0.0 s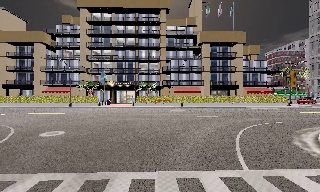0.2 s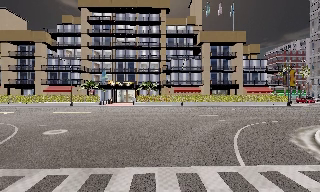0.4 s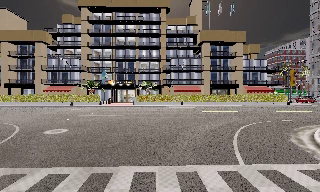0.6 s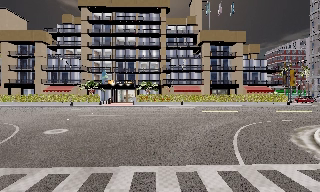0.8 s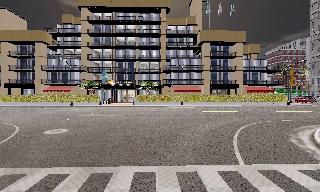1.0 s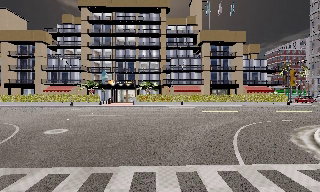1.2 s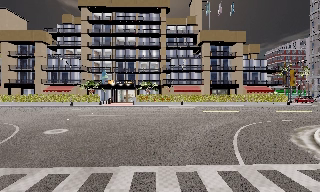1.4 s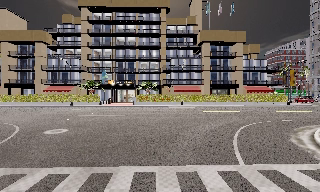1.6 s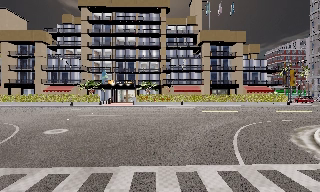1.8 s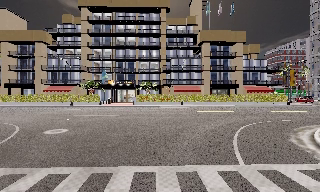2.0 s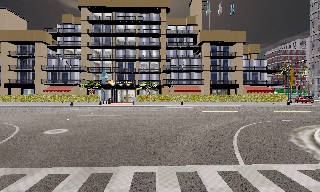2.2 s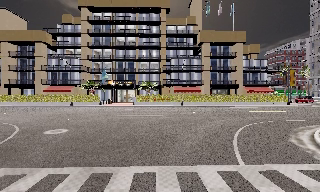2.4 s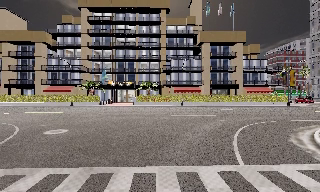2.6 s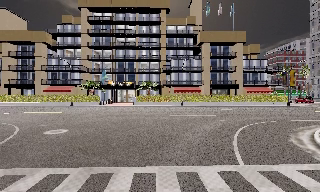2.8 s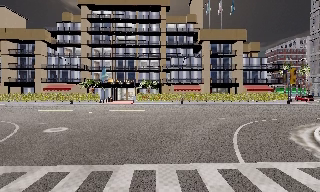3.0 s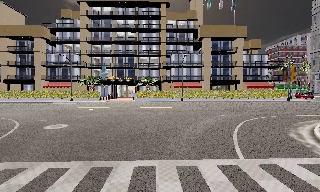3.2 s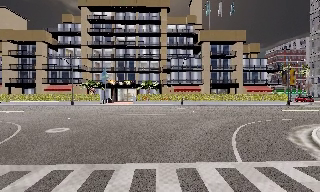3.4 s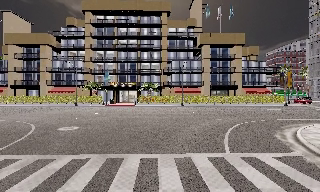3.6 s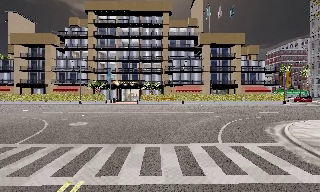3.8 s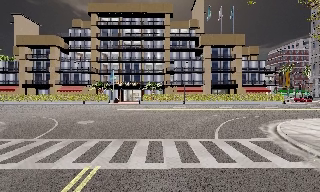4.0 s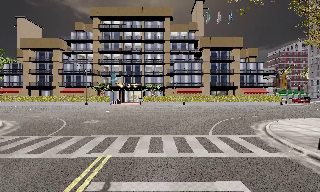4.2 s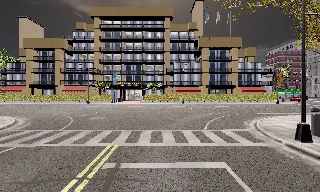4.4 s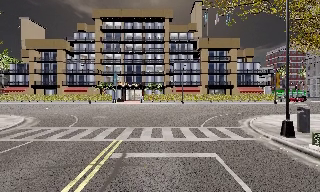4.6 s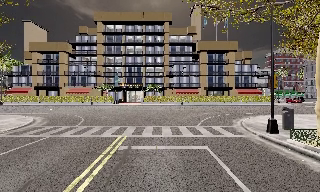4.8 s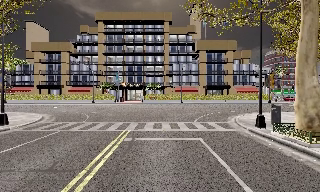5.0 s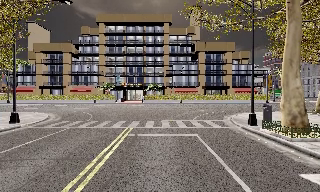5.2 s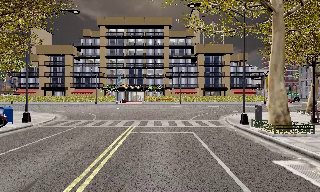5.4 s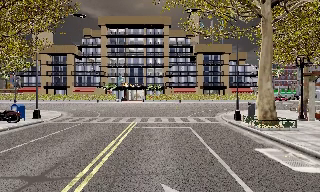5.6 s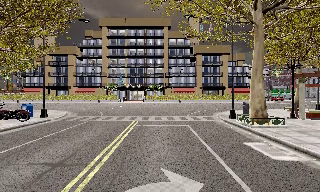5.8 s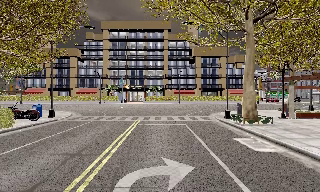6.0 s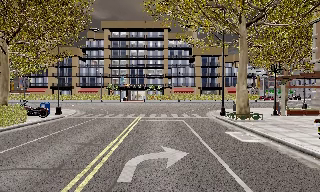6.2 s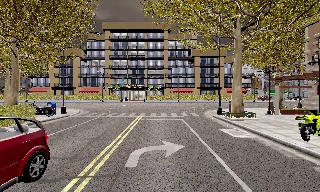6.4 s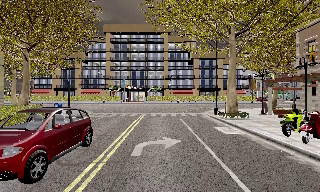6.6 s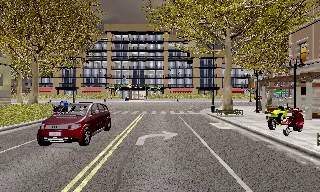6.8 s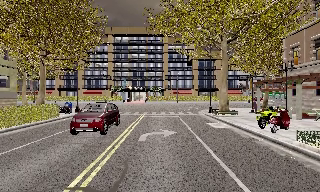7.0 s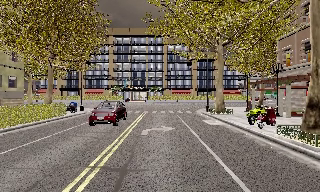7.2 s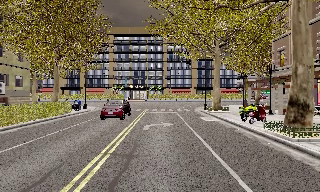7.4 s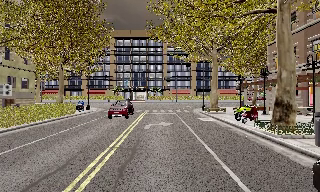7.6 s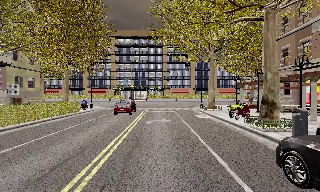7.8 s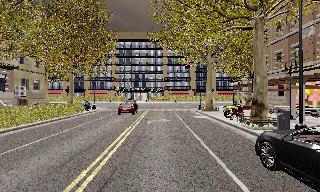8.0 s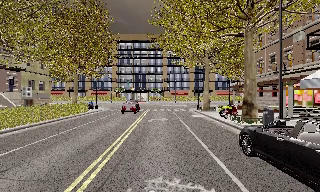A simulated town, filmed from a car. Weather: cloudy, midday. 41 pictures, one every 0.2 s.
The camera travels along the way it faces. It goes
backward.
0.0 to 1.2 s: The camera shifts only a little, or ends up much as it began.
1.2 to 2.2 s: The camera keeps its place and its aim.
2.2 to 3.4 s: The camera travels backward, about 1 m, so what stands in front gets smaller. It gains speed.
3.4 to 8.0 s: The camera travels backward, about 20 m, so what stands in front gets smaller.
The film runs backward here.
